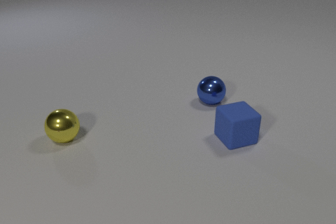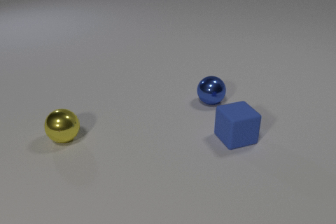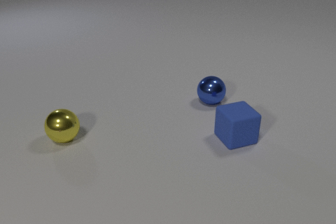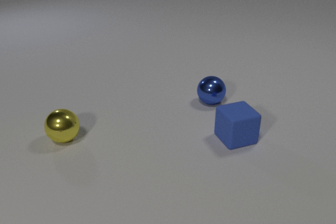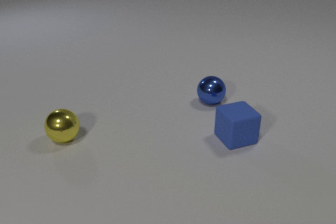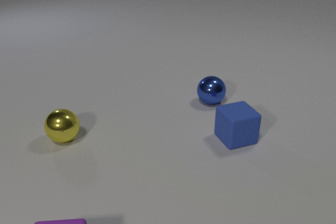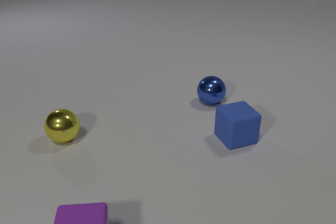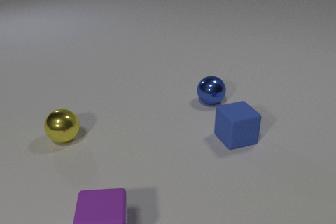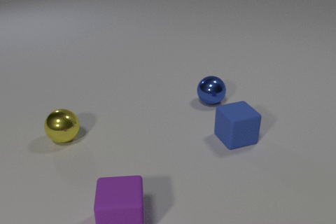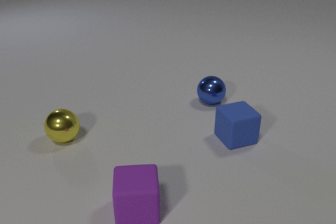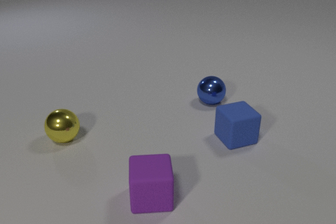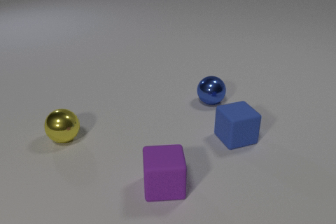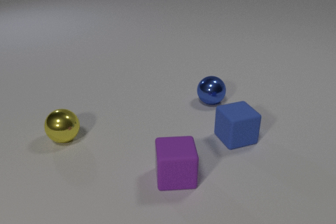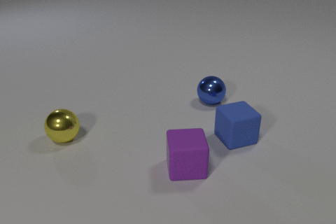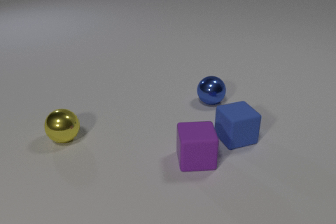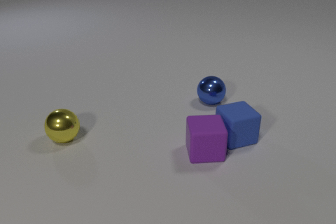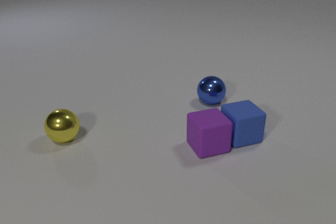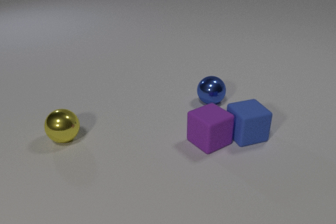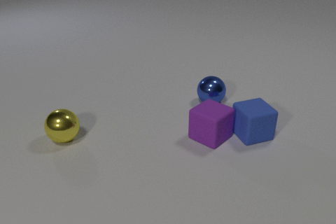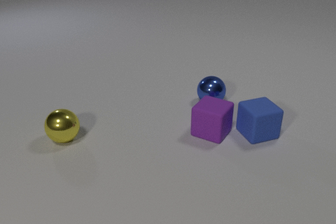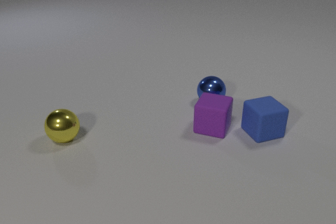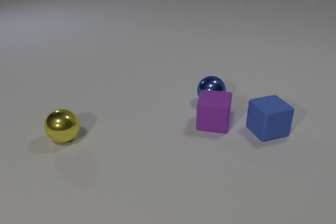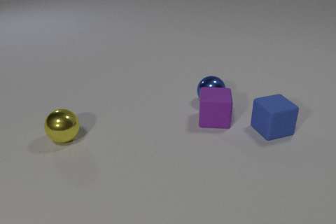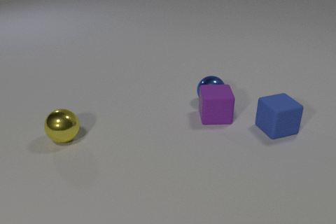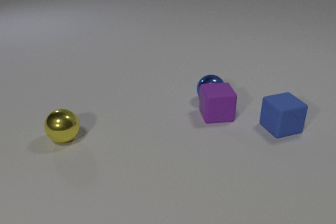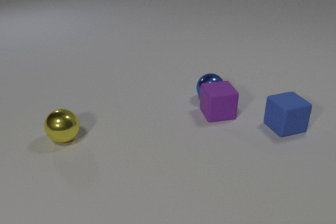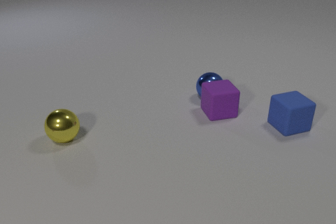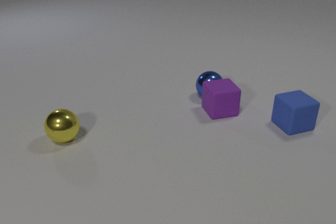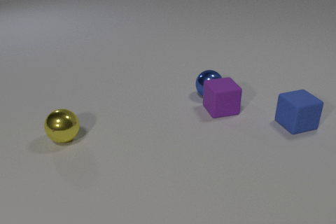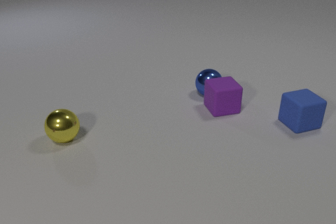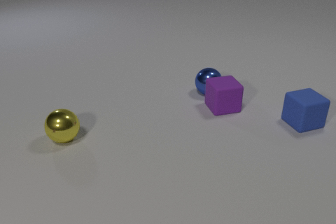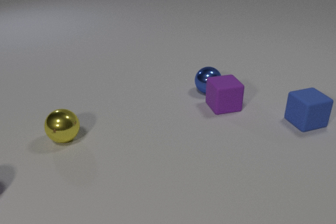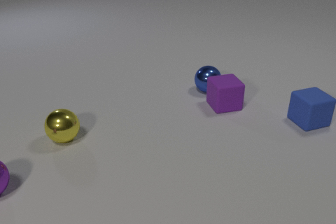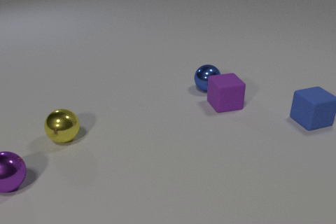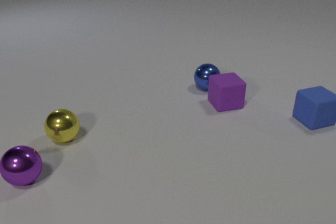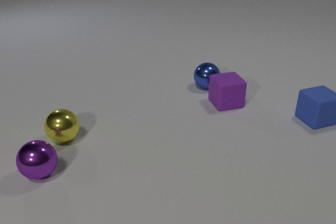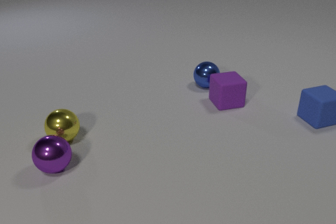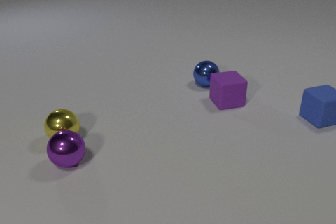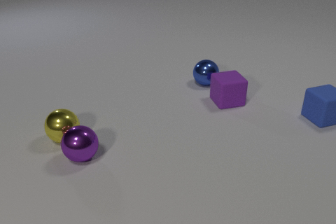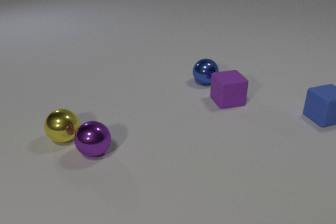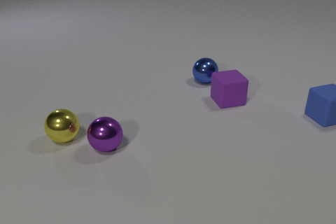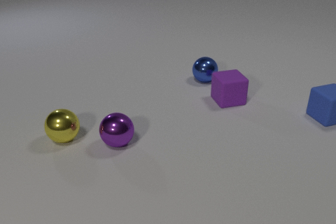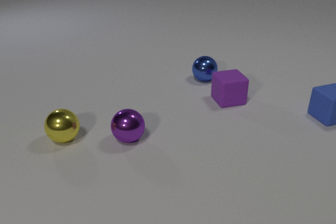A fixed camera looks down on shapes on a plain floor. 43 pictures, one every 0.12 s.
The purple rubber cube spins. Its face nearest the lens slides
to the right.
The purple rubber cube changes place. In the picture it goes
away from the camera.
0.00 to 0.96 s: The purple rubber cube comes in at the bottom edge, slides to the right and away from the camera.
0.96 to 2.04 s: The purple rubber cube slides away from the camera and to the right, spins counterclockwise seen from above by about 30 degrees, its near face sliding to the right. The blue rubber cube slides to the right and away from the camera. The purple rubber cube and the blue rubber cube collide.
2.04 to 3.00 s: The purple rubber cube slides away from the camera, spins counterclockwise seen from above by about 60 degrees, its near face sliding to the right. The blue rubber cube slides to the right and away from the camera. The blue metal sphere rolls away from the camera. The purple rubber cube and the blue metal sphere collide.
3.00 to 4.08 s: The purple rubber cube slides away from the camera. The blue rubber cube slides to the right and away from the camera. The blue metal sphere rolls away from the camera. The purple metal sphere comes in at the left edge, rolls to the right.
4.08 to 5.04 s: The purple rubber cube slides away from the camera. The blue rubber cube slides to the right and away from the camera. The blue metal sphere rolls away from the camera. The purple metal sphere rolls to the right and away from the camera.
Are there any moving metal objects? yes.
What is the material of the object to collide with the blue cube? rubber.
What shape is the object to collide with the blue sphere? cube.
